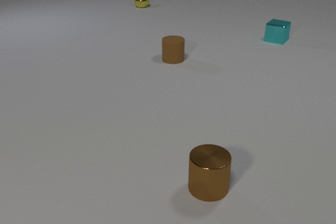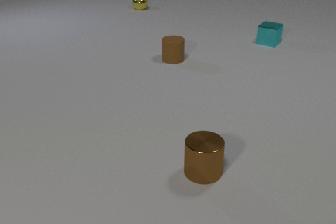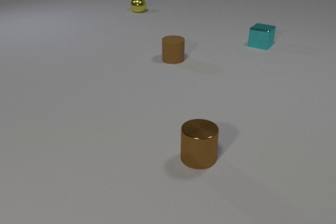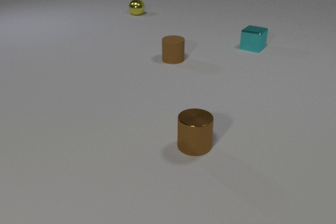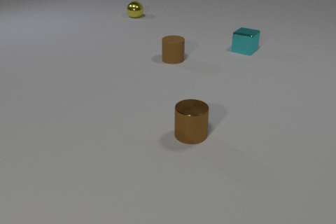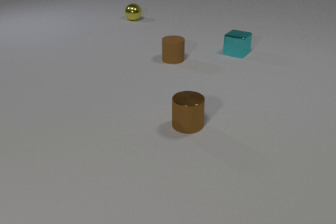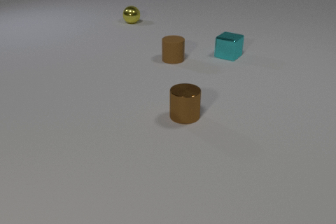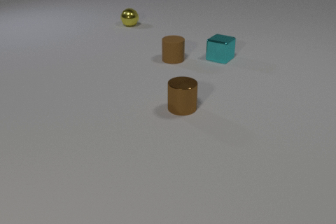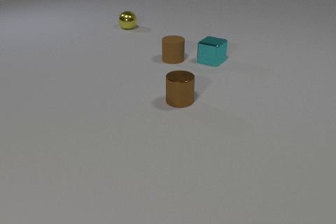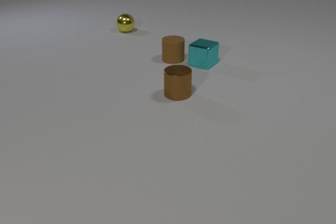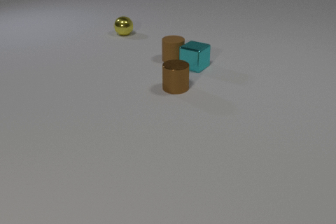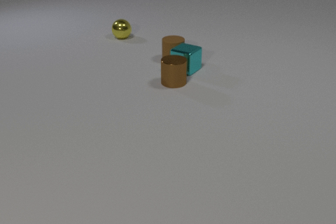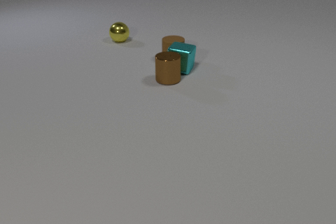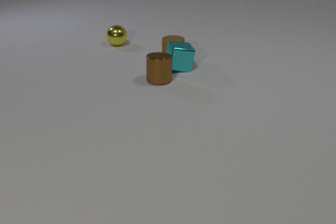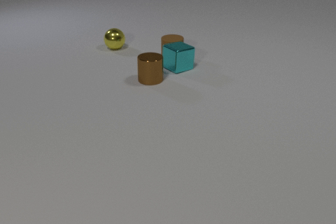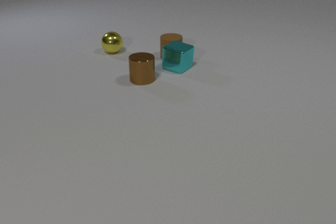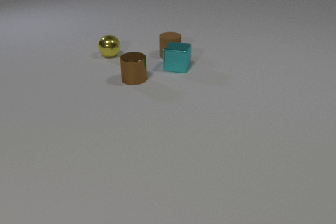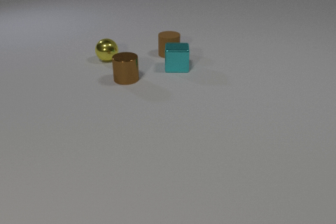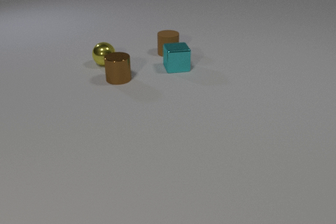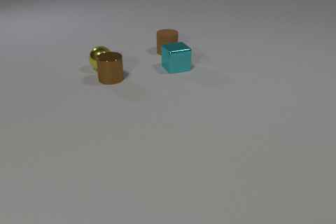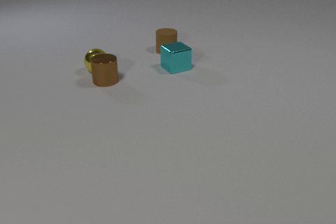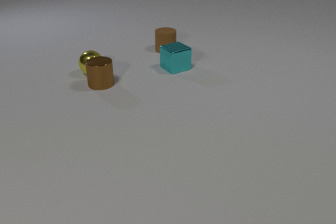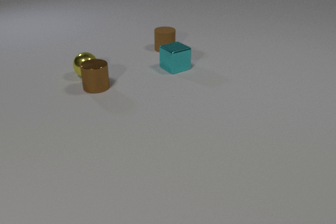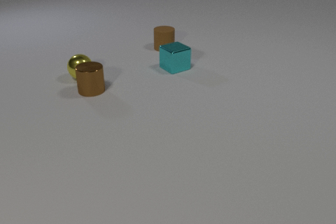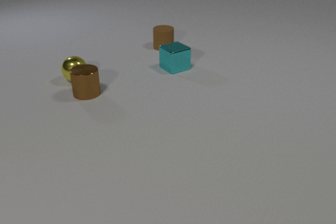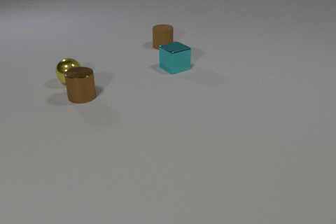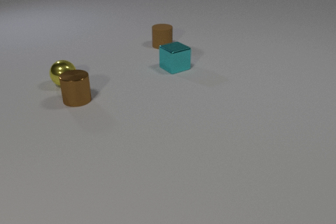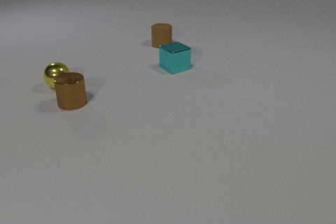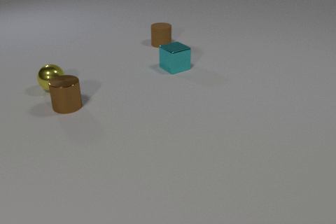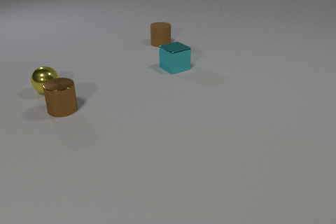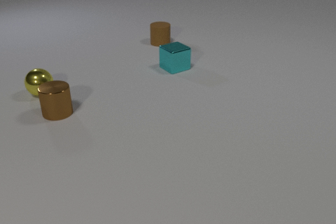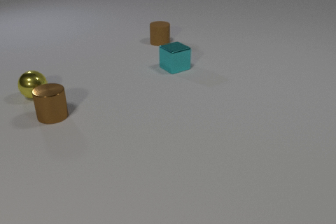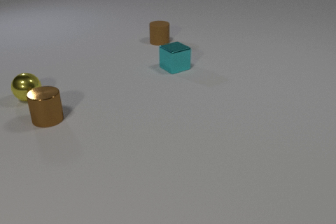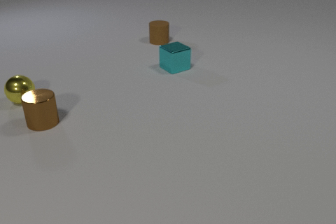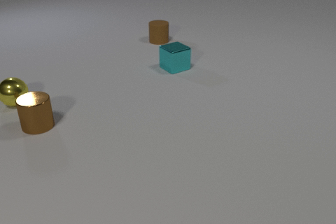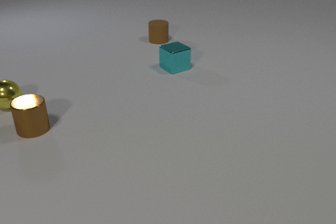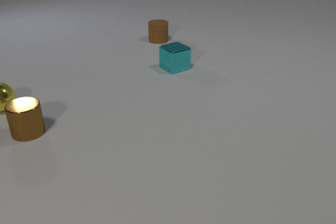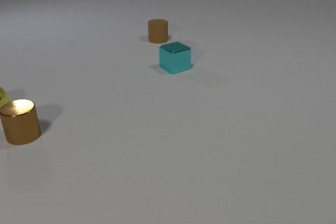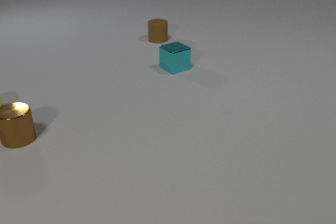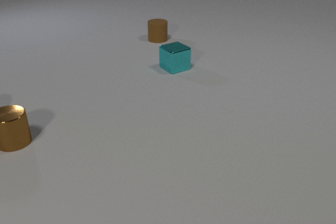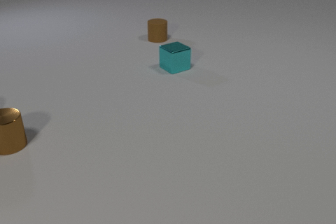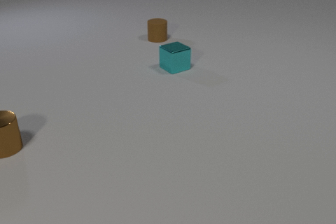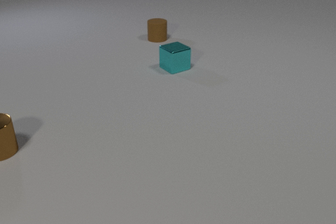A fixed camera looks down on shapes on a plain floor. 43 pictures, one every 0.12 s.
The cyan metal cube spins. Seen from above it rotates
counterclockwise.
The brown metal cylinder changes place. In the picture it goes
to the left.
0.00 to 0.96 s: The cyan metal cube slides toward the camera and to the left. The brown metal cylinder slides away from the camera. The yellow metal sphere rolls toward the camera.
0.96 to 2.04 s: The cyan metal cube slides to the left and toward the camera, spins counterclockwise seen from above by about 120 degrees, its near face sliding to the right. The brown metal cylinder slides to the left and away from the camera. The brown rubber cylinder slides away from the camera. The yellow metal sphere rolls toward the camera. The cyan metal cube and the brown metal cylinder collide. The cyan metal cube and the brown rubber cylinder collide.
2.04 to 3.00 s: The cyan metal cube spins so that its near face slides to the right, counterclockwise seen from above. The brown metal cylinder slides to the left and toward the camera. The brown rubber cylinder slides away from the camera. The yellow metal sphere rolls toward the camera and to the left. The brown metal cylinder and the yellow metal sphere collide.
3.00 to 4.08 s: The brown metal cylinder slides toward the camera and to the left. The brown rubber cylinder slides away from the camera. The yellow metal sphere rolls to the left and toward the camera.
4.08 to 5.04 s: The brown metal cylinder slides to the left and toward the camera. The brown rubber cylinder slides away from the camera. The yellow metal sphere rolls to the left and toward the camera, leaves at the left edge.
What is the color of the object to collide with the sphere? brown.
How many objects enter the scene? 0.
Are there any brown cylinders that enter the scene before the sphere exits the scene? no.
